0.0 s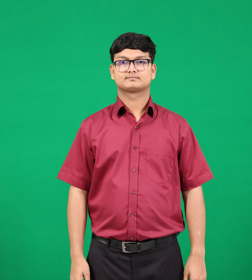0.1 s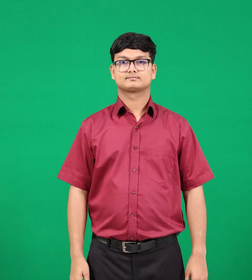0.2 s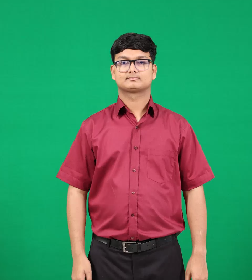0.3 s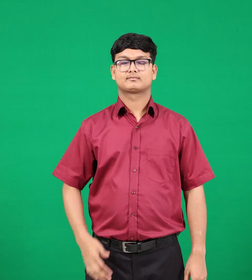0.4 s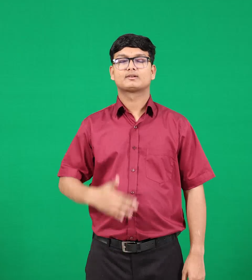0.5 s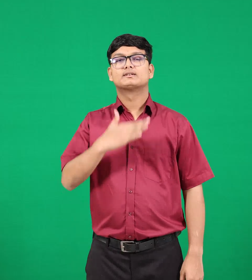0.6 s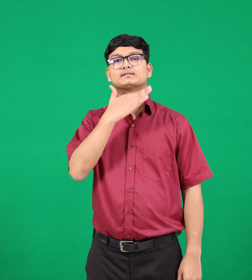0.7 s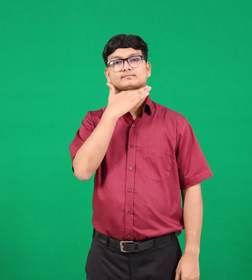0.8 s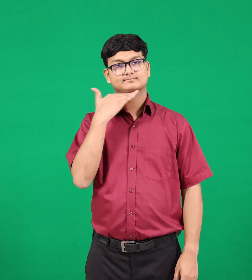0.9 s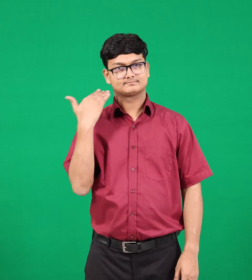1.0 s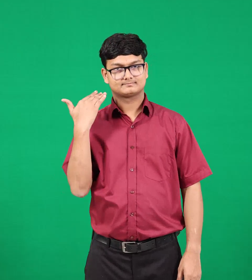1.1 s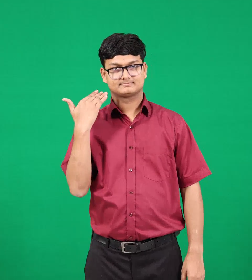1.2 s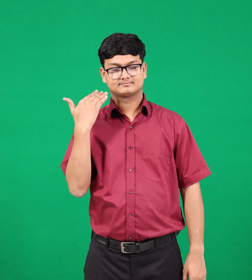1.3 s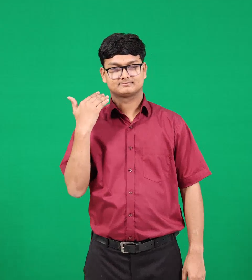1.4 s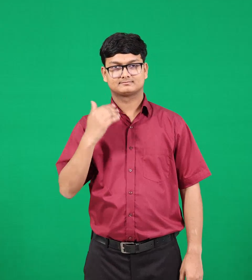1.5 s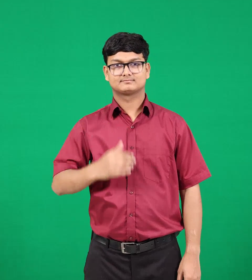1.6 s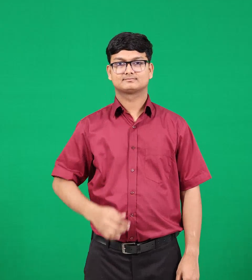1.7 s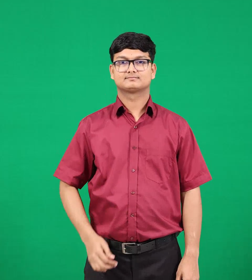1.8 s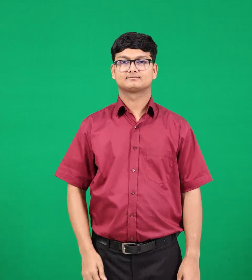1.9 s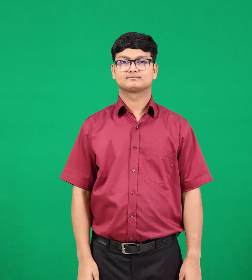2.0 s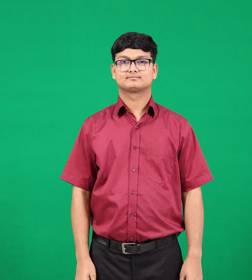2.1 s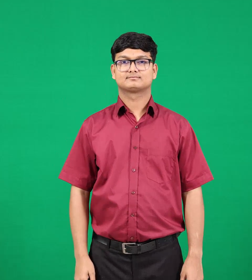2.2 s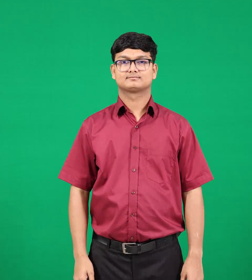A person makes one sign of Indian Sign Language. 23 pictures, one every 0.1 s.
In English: die
